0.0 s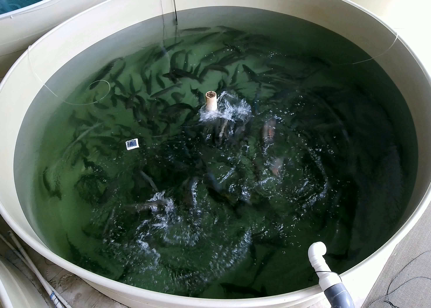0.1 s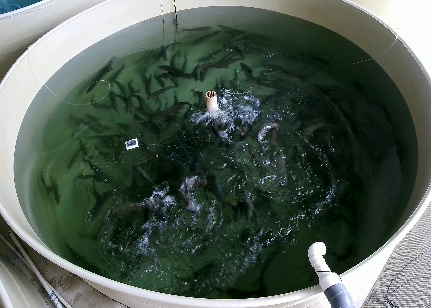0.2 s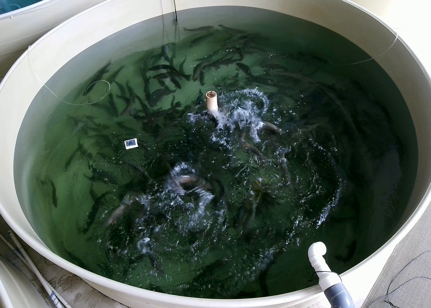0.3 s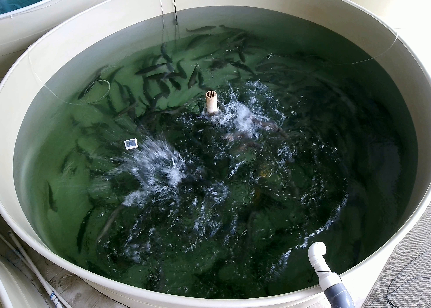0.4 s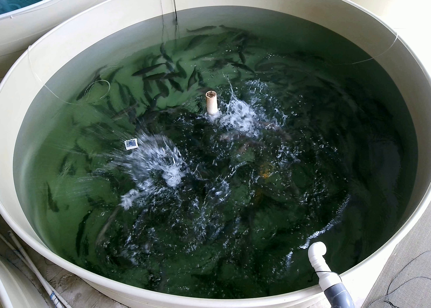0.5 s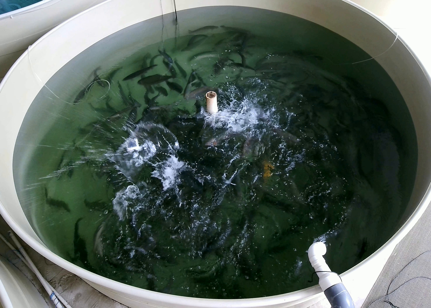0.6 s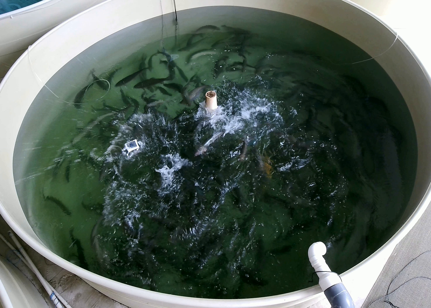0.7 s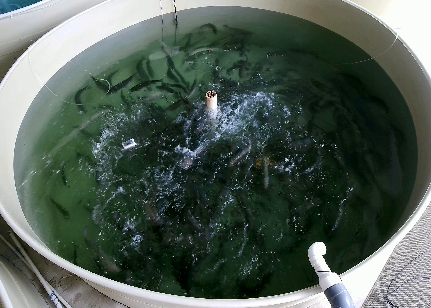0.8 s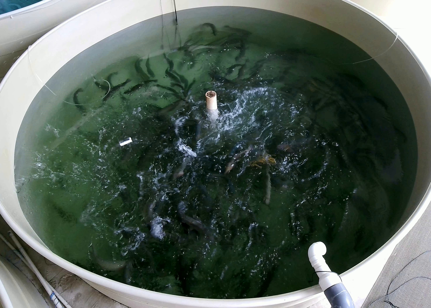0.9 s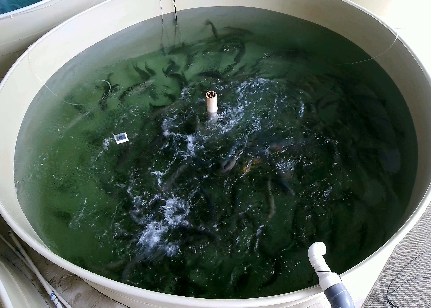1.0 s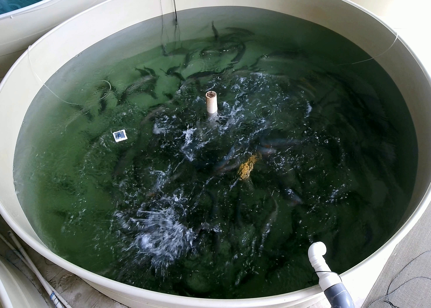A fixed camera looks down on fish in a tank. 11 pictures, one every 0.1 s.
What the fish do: Strong feeding.
